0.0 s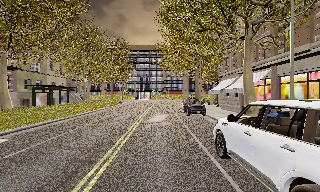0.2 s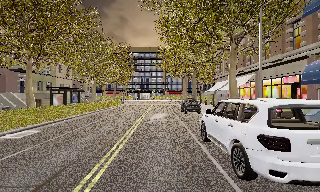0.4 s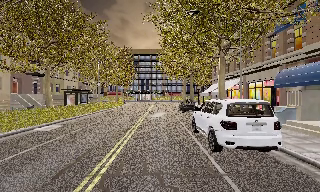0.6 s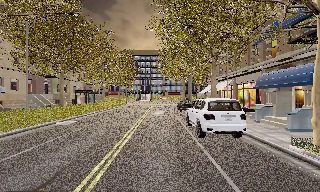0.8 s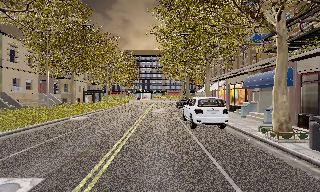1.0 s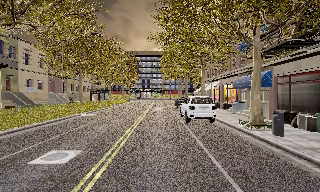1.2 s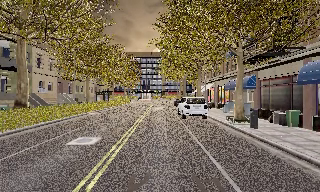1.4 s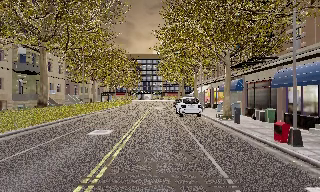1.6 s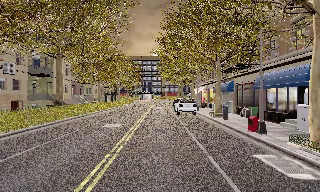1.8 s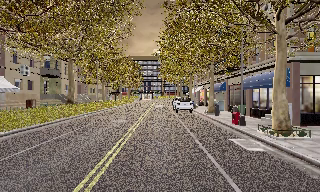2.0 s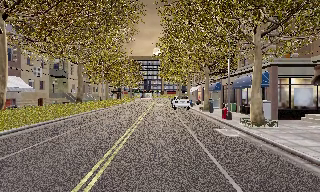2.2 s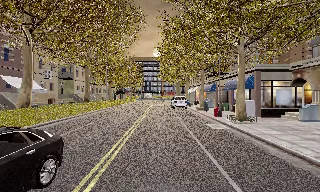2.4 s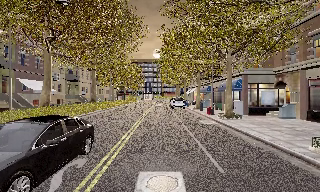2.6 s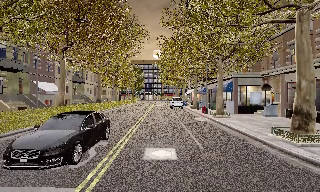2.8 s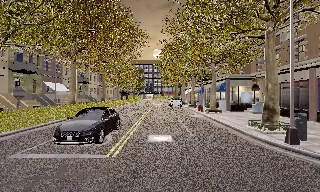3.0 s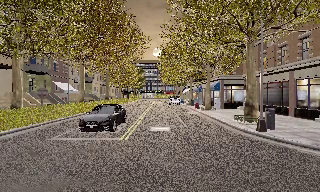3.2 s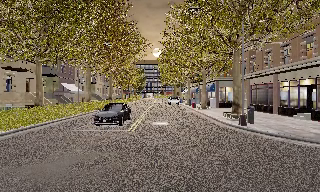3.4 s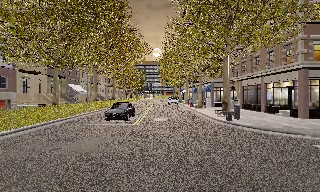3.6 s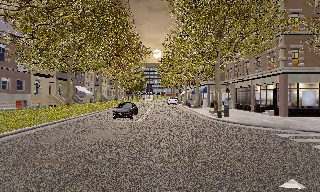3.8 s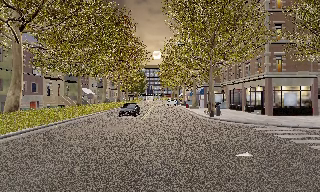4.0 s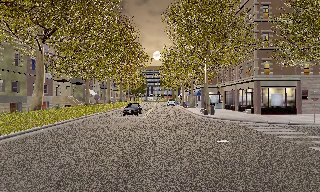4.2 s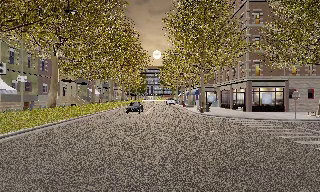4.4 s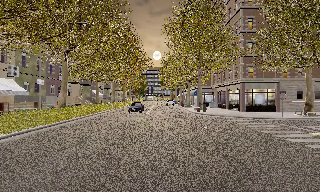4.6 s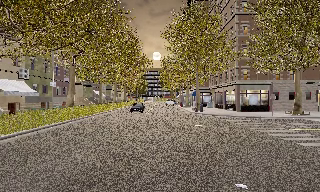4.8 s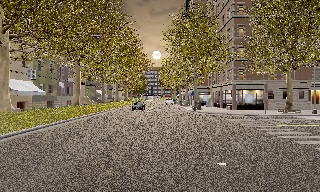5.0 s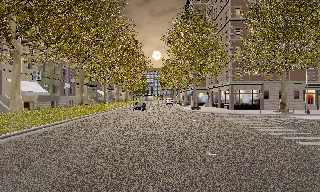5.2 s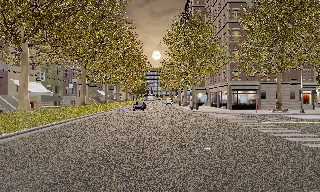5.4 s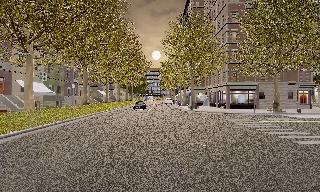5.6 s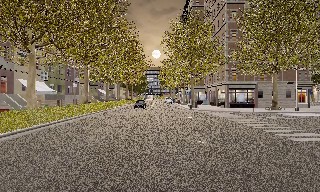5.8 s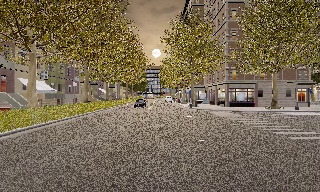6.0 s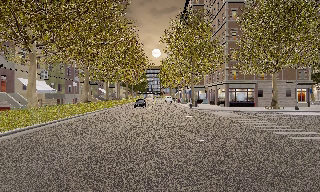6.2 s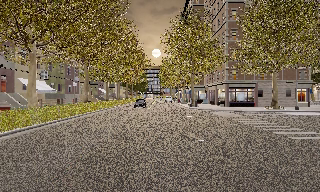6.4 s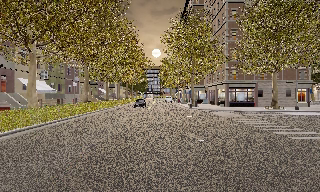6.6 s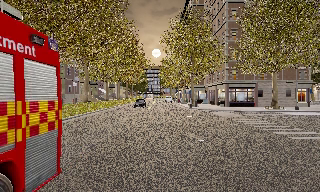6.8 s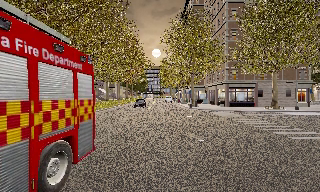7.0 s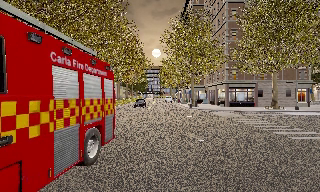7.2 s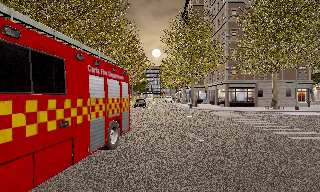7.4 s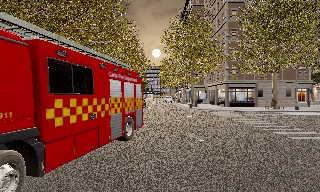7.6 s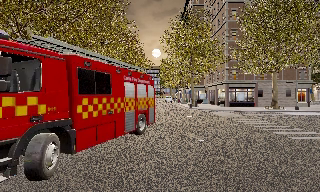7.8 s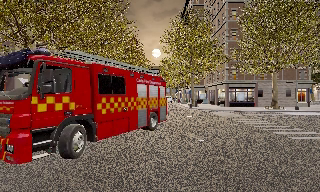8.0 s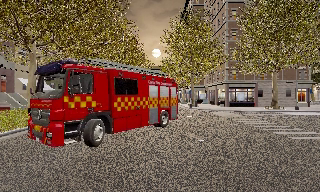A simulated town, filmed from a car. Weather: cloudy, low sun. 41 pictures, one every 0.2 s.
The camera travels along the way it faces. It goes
backward.
0.0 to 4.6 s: The camera travels backward, about 45 m, so what stands in front gets smaller.
4.6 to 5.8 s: The camera travels backward, about 3.5 m, so what stands in front gets smaller. It loses speed.
5.8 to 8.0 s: The camera keeps its place and its aim.
The film runs backward here.
